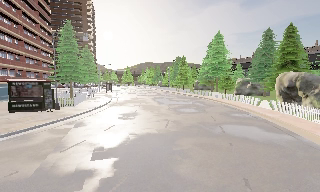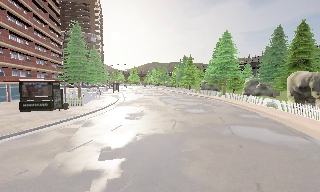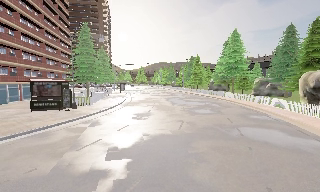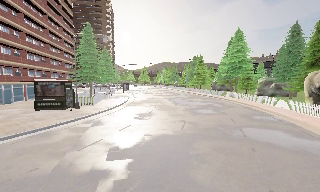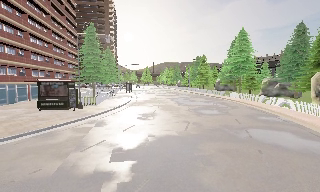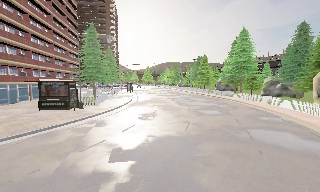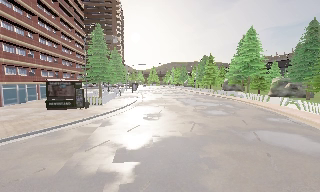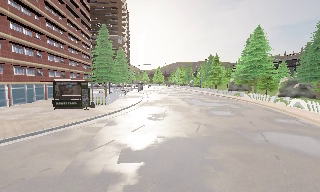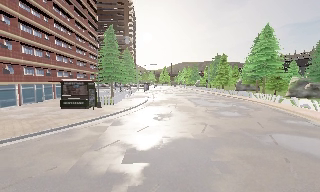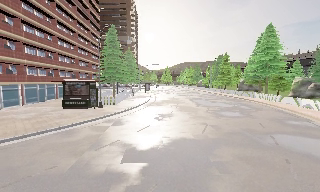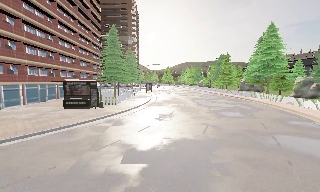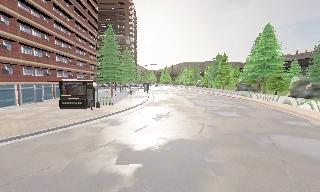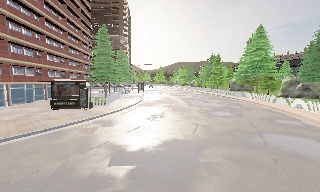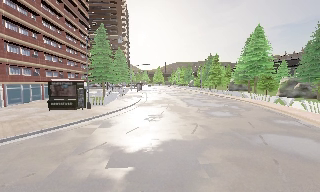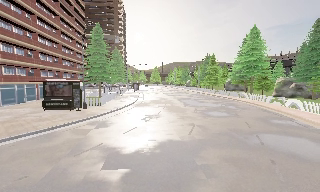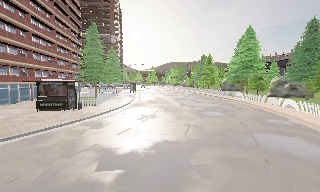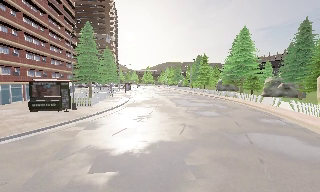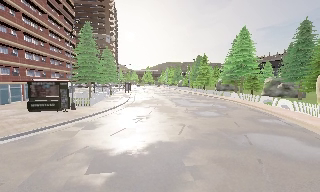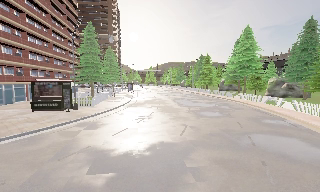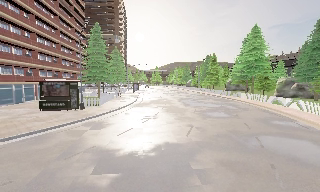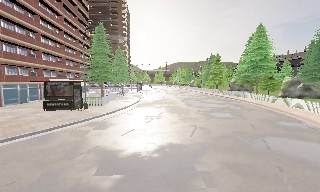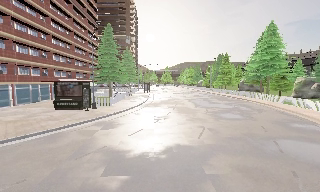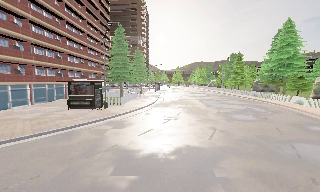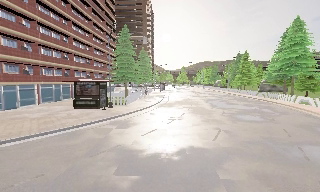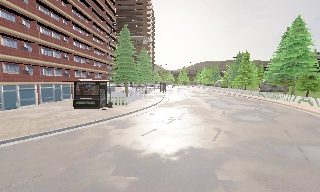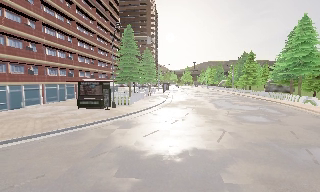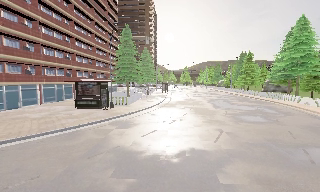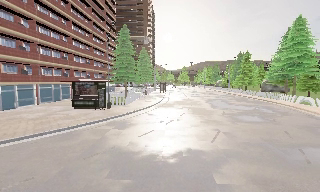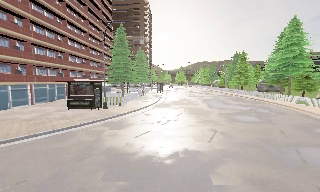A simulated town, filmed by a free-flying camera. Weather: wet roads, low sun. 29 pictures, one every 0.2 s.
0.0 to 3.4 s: The camera travels forward and to its right, about 1.5 m, so what stands in front looms larger.
3.4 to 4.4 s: The camera pans to its left, which is counterclockwise from overhead, by about 10 degrees.
4.4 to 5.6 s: The camera shifts only a little, or ends up much as it began.
The film runs forward here.
